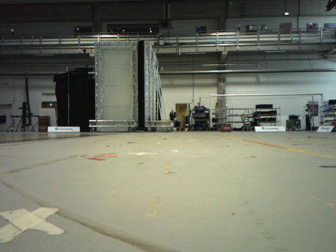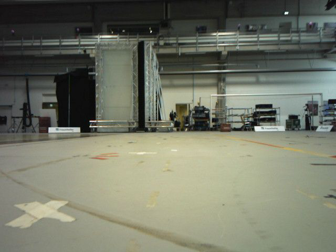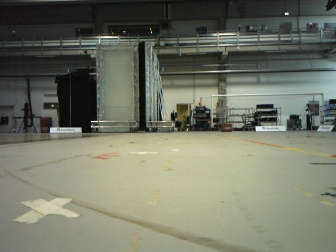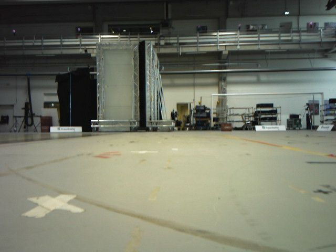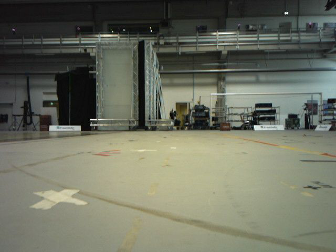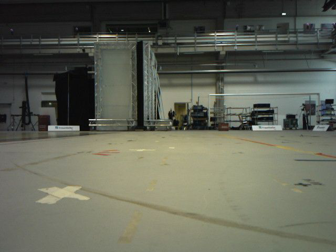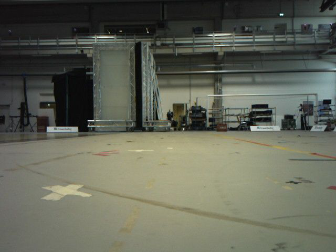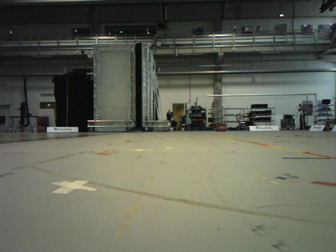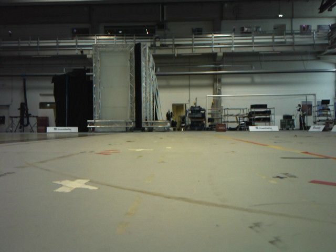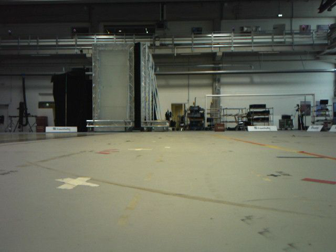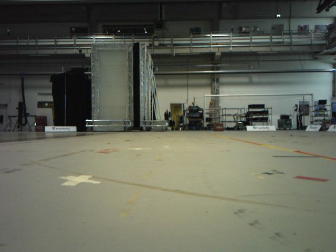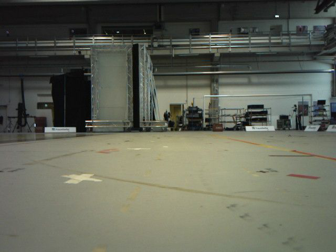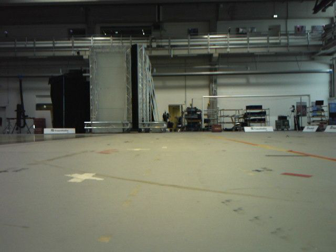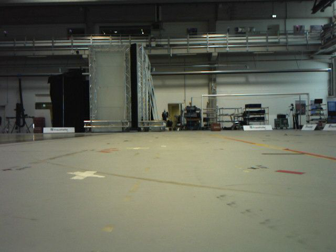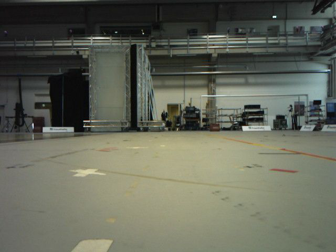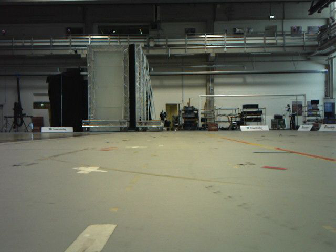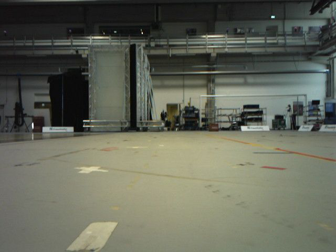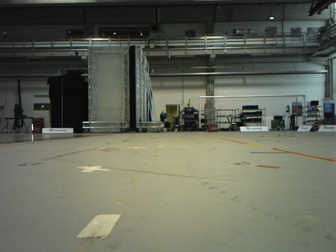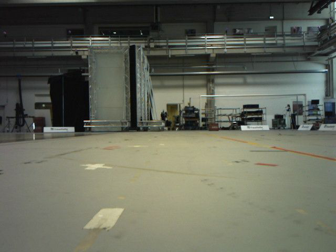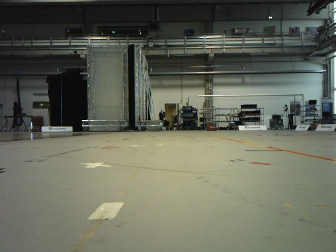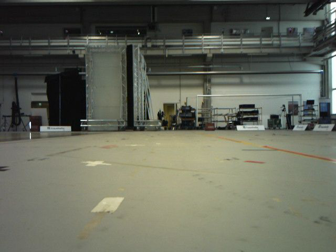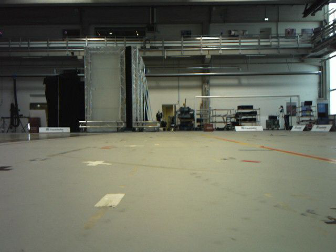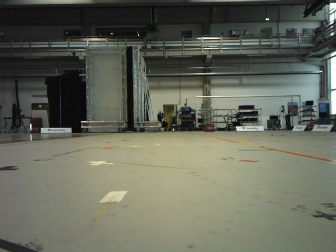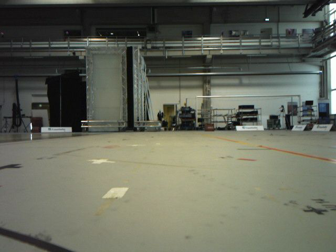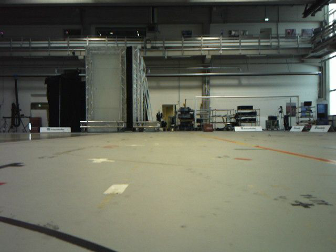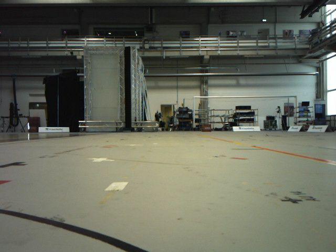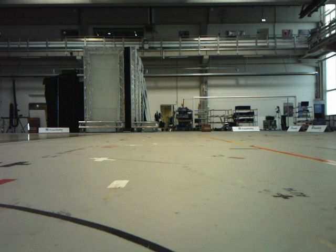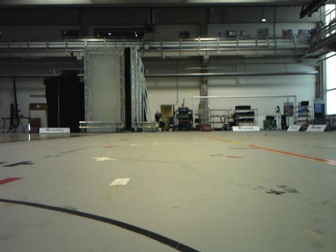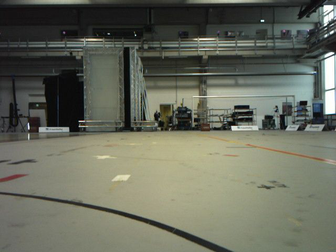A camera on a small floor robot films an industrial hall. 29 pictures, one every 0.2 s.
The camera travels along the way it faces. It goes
backward.
0.0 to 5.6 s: The camera travels backward, about 1.2 m, so what stands in front gets smaller.
The film runs backward here.
